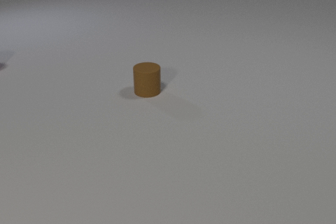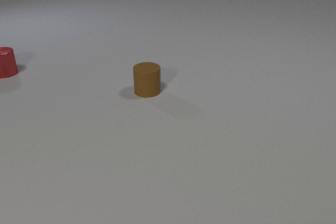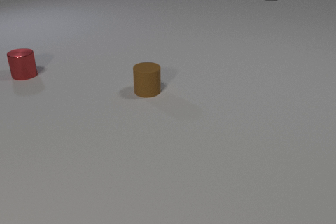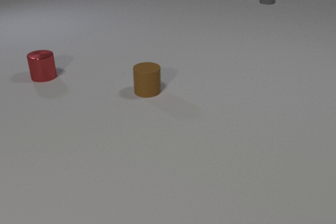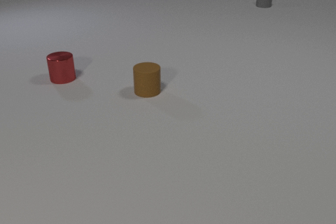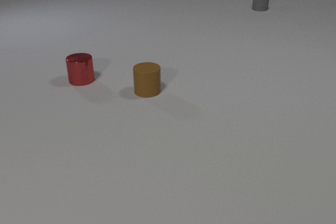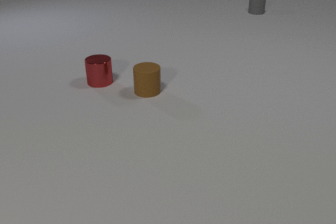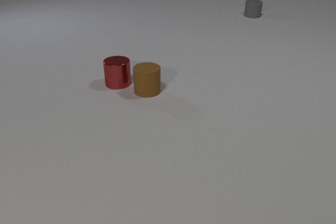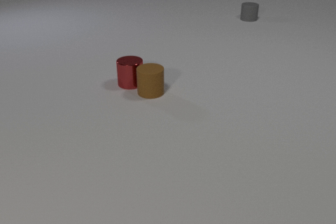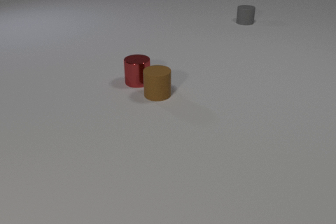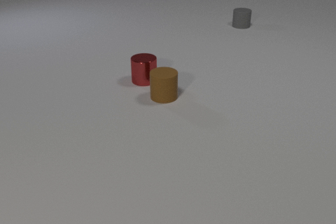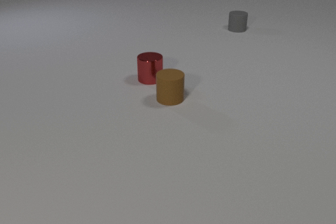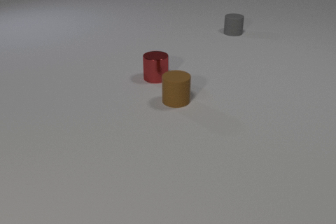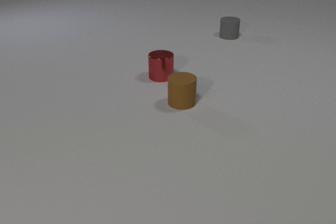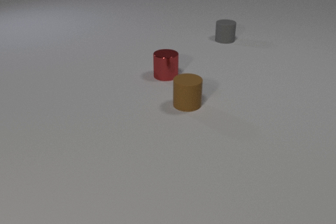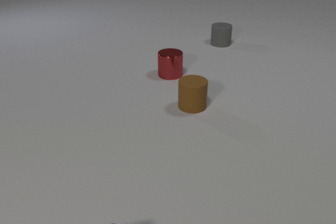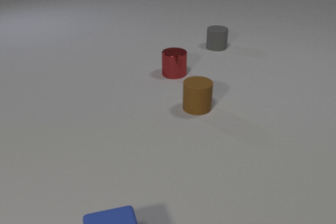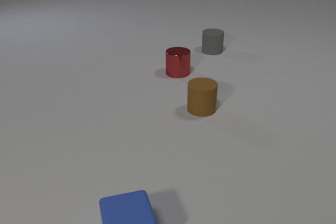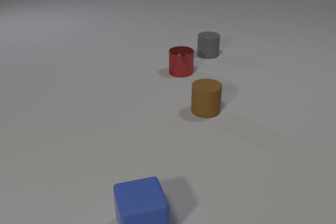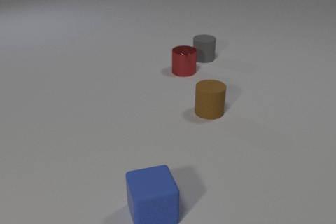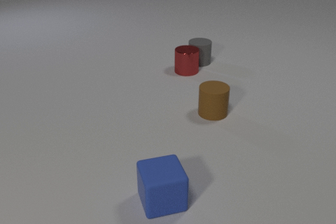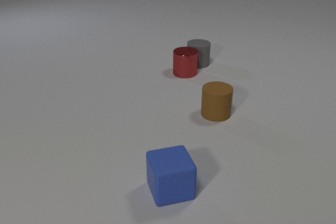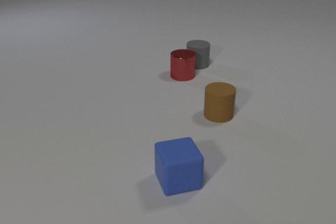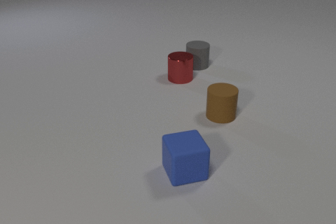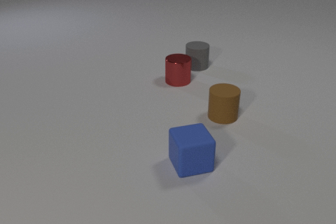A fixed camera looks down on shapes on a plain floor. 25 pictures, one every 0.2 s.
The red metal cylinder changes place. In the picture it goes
to the right.
The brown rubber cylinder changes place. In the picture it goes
to the right.
0.0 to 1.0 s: The red metal cylinder comes in at the left edge, slides to the right and toward the camera. The gray rubber cylinder comes in at the top edge, slides toward the camera.
1.0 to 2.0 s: The red metal cylinder slides to the right. The brown rubber cylinder slides to the right and toward the camera. The gray rubber cylinder slides toward the camera. The red metal cylinder and the brown rubber cylinder collide.
2.0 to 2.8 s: The red metal cylinder slides to the right and away from the camera. The brown rubber cylinder slides to the right and toward the camera. The gray rubber cylinder slides toward the camera.
2.8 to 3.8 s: The red metal cylinder slides to the right and away from the camera. The brown rubber cylinder slides to the right and toward the camera. The gray rubber cylinder slides toward the camera. The blue rubber cube comes in at the bottom edge, slides away from the camera and to the right.
3.8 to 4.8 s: The red metal cylinder slides toward the camera. The brown rubber cylinder slides to the right and toward the camera. The gray rubber cylinder slides toward the camera. The blue rubber cube slides away from the camera and to the right. The red metal cylinder and the gray rubber cylinder collide.
How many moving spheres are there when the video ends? 0.
What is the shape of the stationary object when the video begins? cylinder.
How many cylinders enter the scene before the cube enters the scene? 2.
